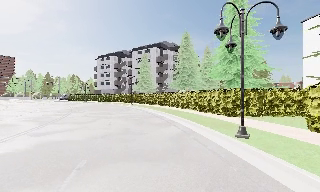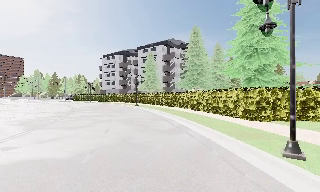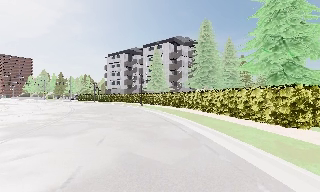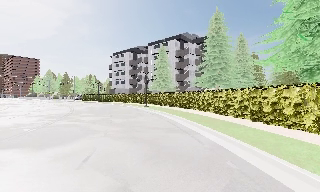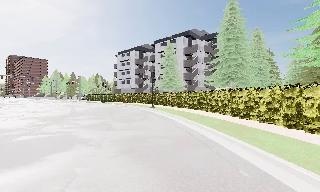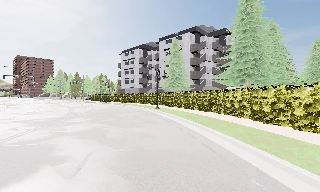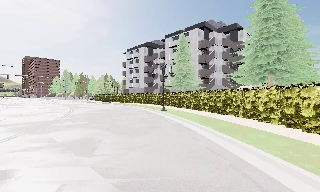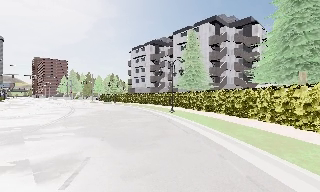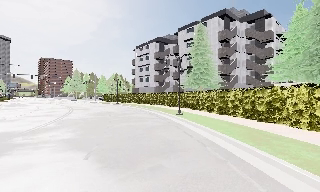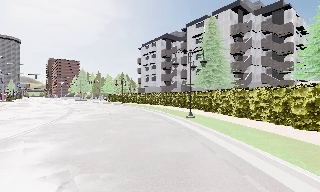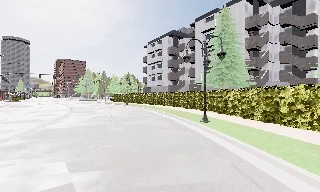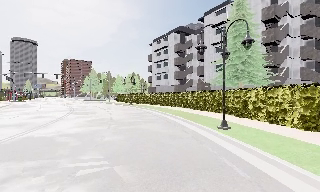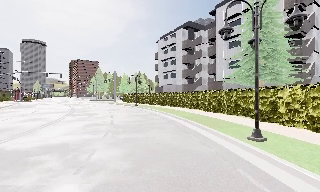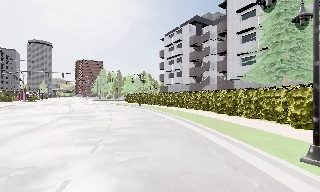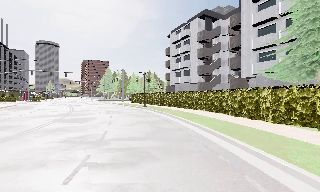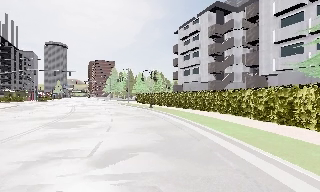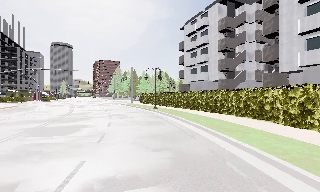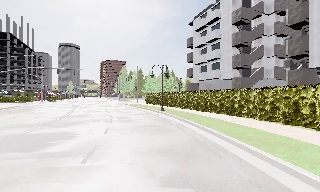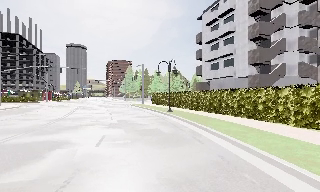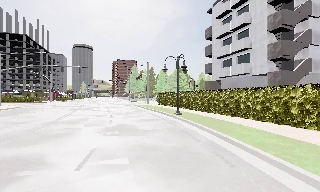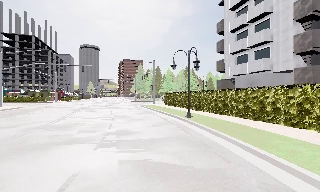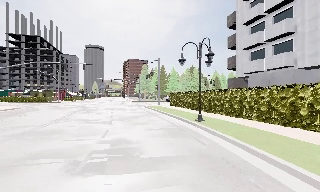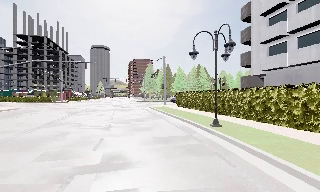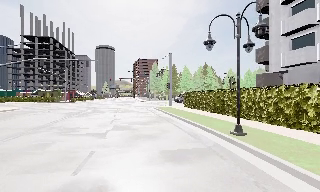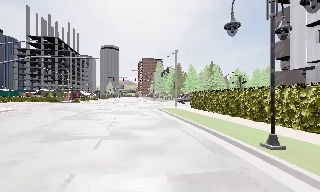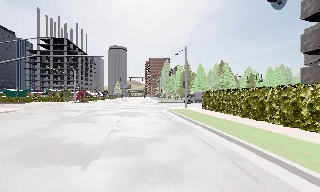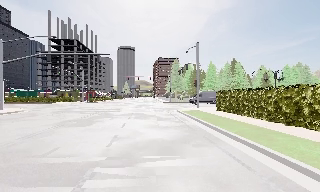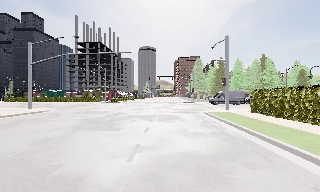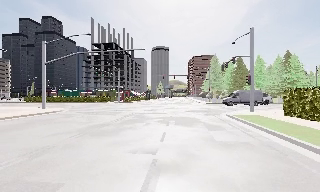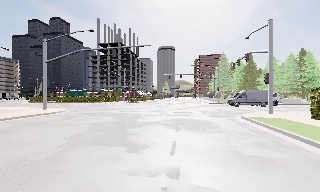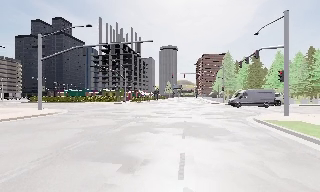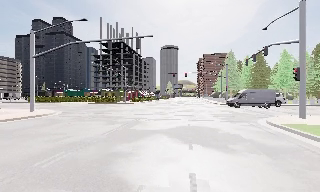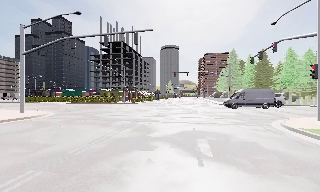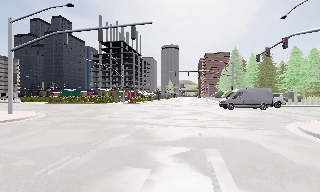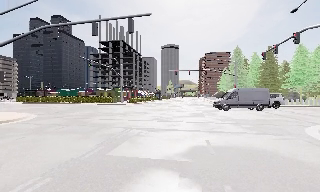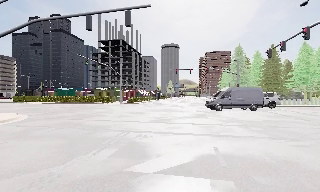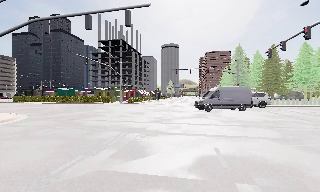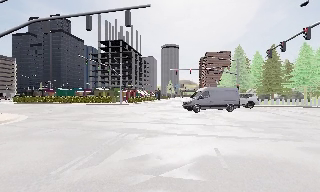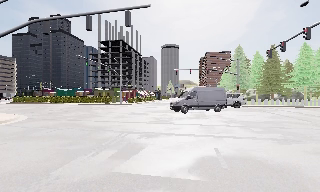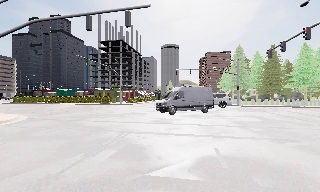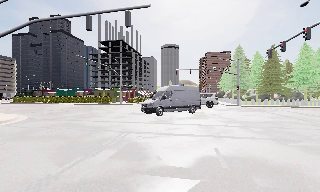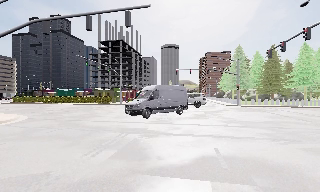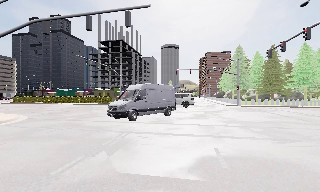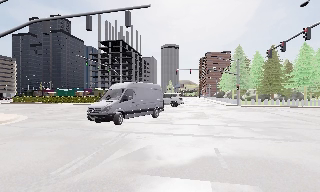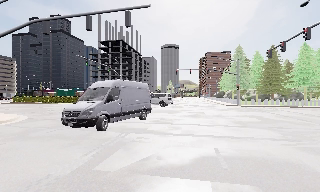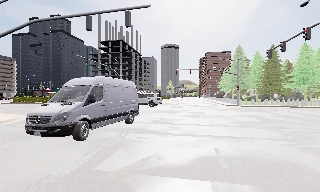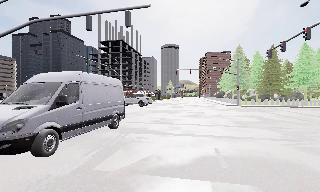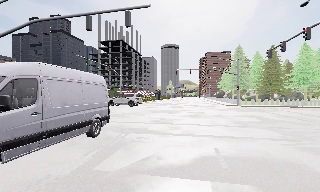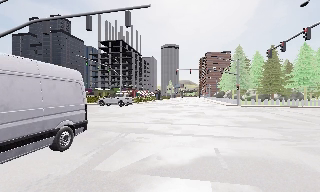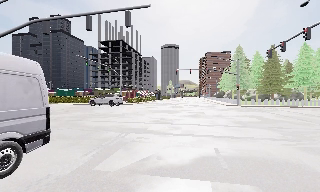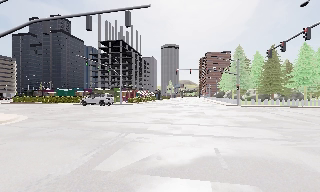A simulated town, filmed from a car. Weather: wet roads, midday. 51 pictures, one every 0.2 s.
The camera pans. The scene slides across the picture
to the right.
The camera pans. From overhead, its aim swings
counterclockwise.
0.0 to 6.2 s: The scene slides to the right, as the camera pans about 70 degrees to its left. It travels forward, about 50 m.
6.2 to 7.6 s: The camera travels forward, about 4.5 m, so what stands in front looms larger. It loses speed.
7.6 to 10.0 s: The camera keeps its place and its aim.
The film runs forward here.
